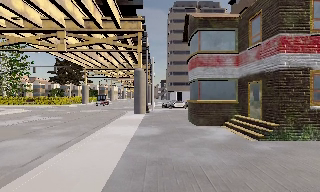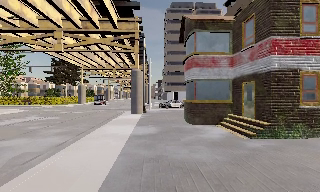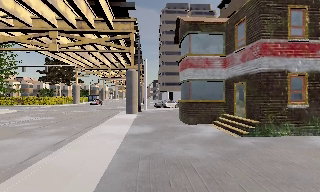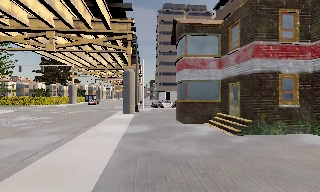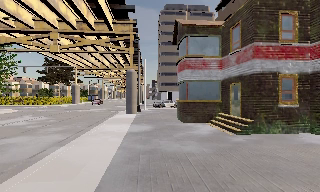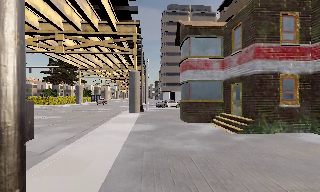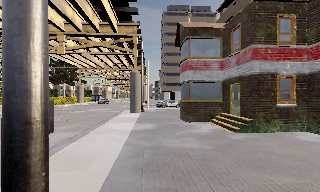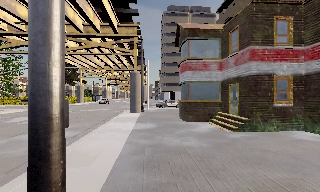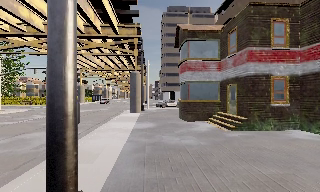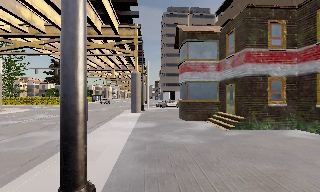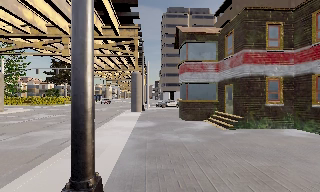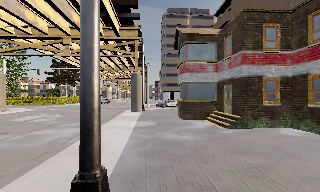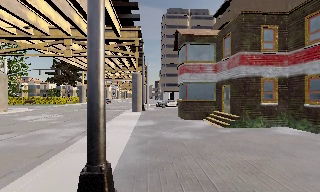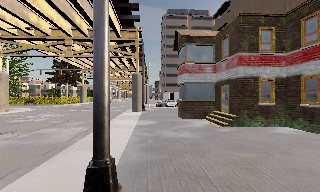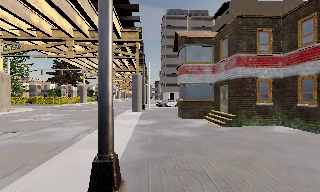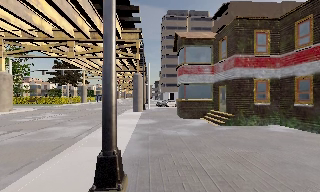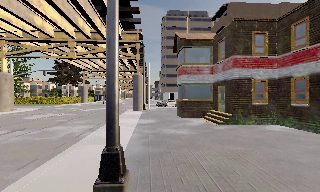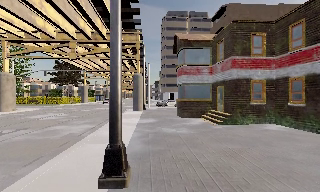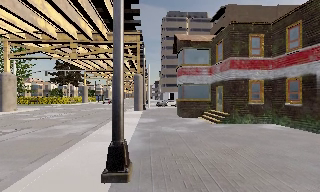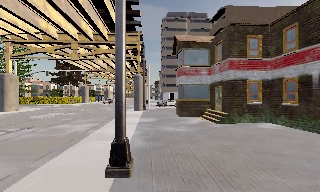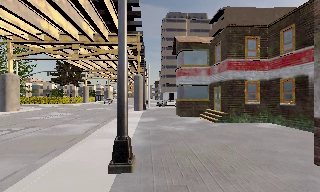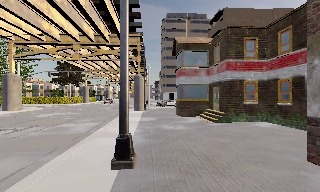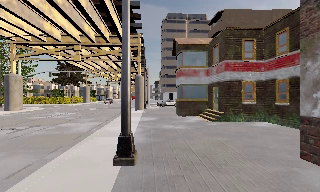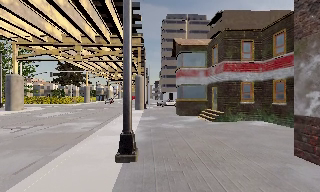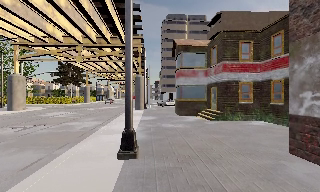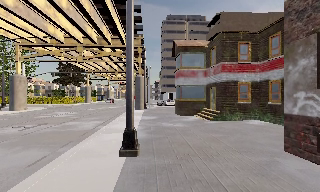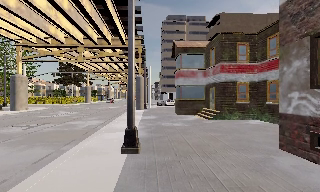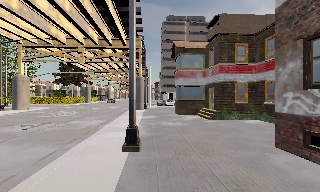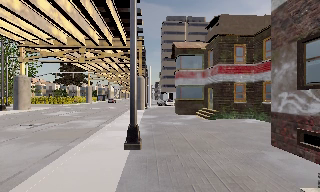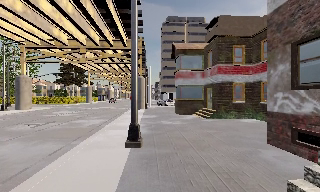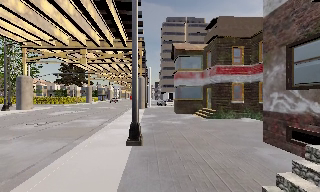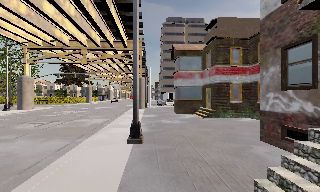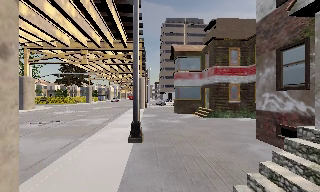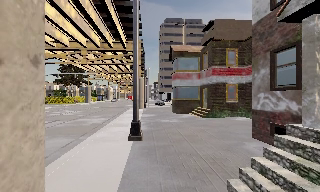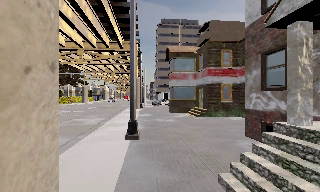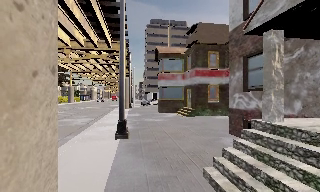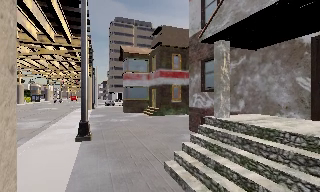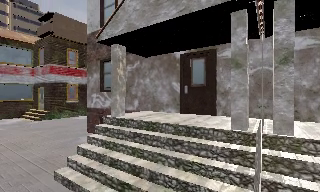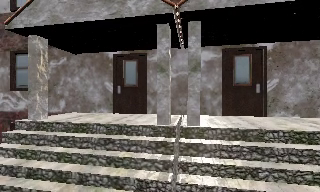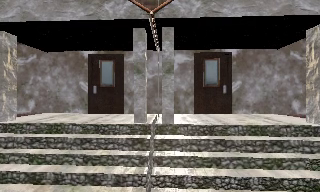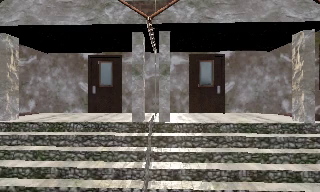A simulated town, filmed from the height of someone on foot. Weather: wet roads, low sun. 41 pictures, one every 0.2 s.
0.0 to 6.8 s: The camera travels backward, about 8 m, so what stands in front gets smaller.
6.8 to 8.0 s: The camera swings to its right by about 85 degrees, and the scene slides to the left. It travels backward, about 1.5 m.
The film runs backward here.
